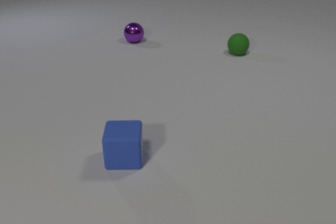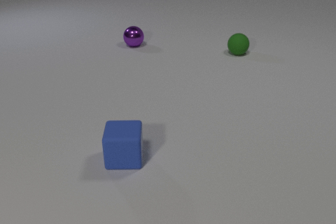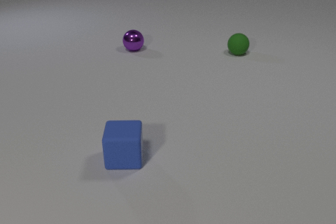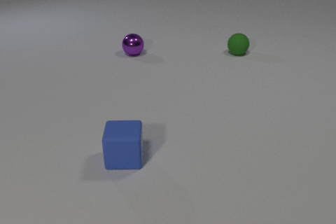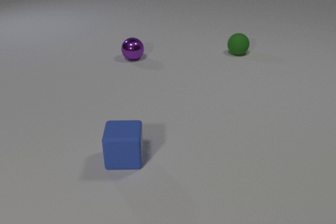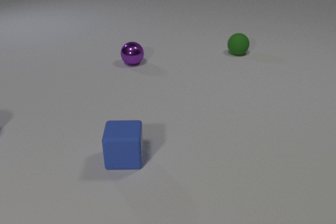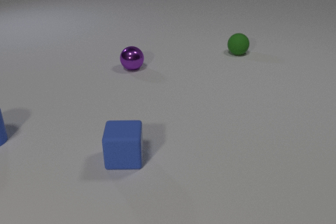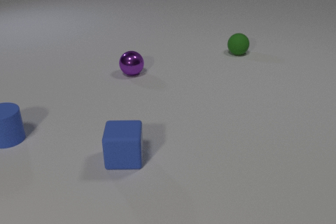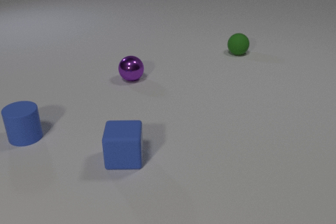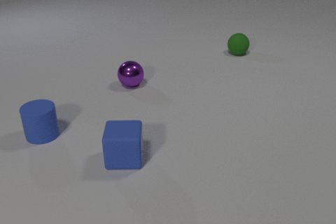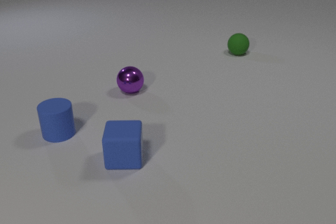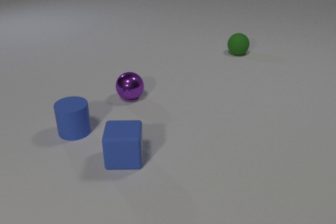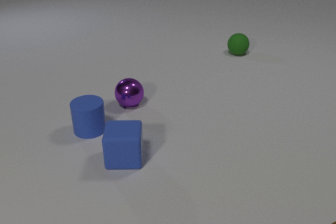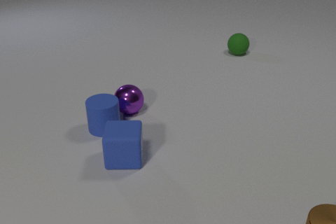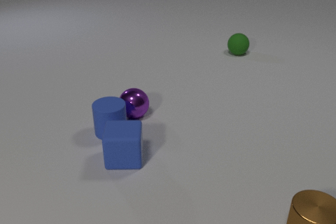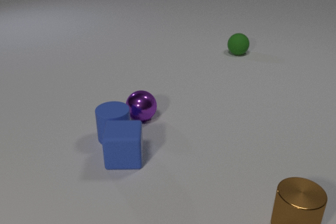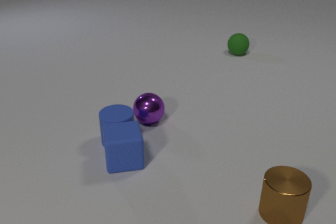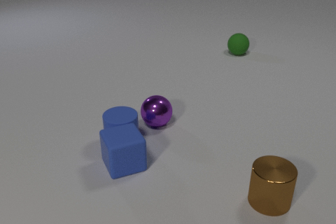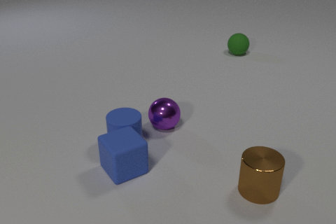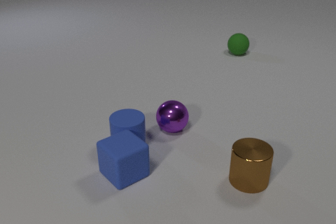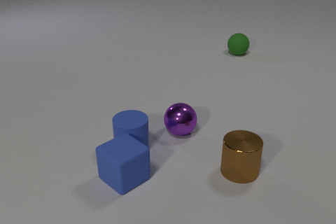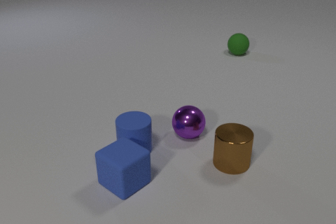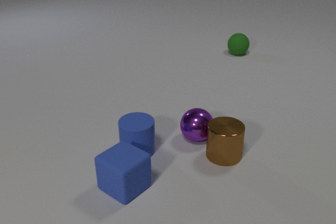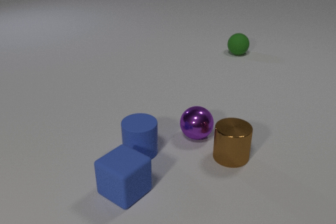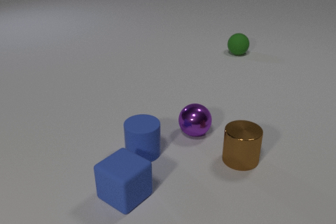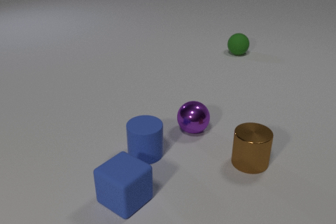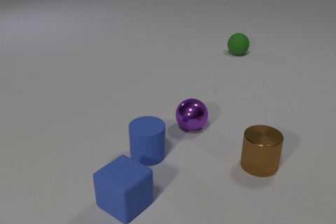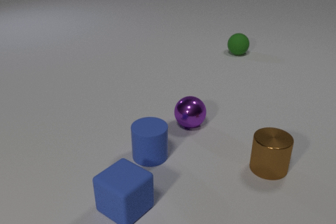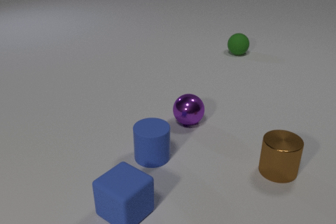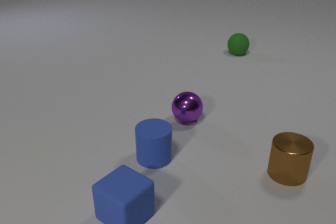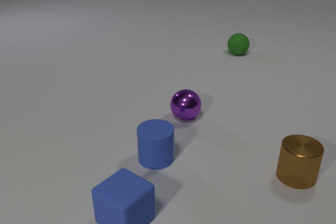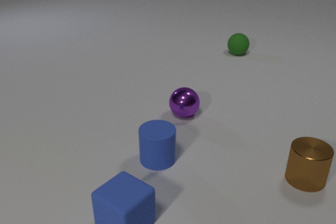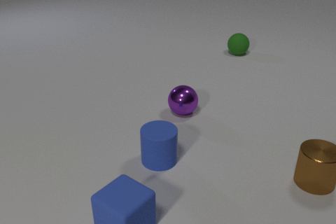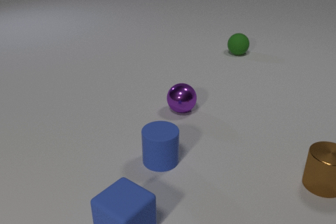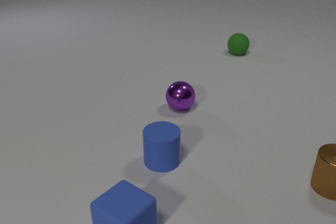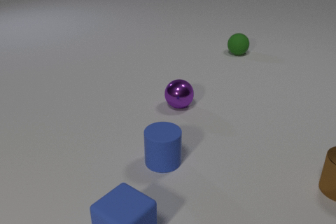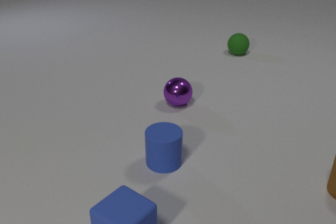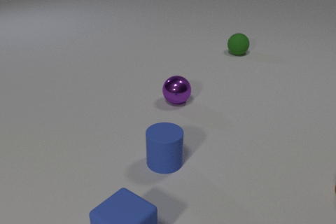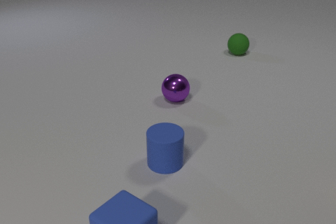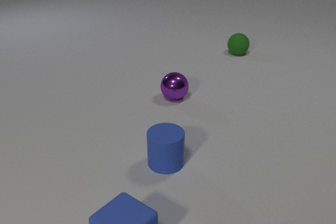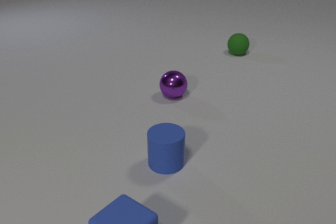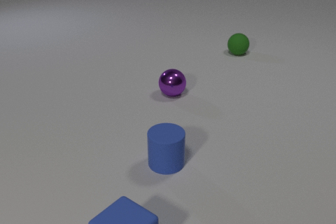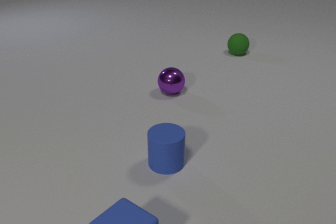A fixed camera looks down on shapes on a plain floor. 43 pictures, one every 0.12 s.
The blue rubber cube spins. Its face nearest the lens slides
to the right.
The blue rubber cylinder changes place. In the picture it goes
to the right.
0.00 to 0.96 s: The blue rubber cylinder comes in at the left edge, slides to the right. The purple metal sphere rolls toward the camera.
0.96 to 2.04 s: The blue rubber cylinder slides to the right. The purple metal sphere rolls toward the camera. The brown metal cylinder comes in at the bottom edge, slides to the left and away from the camera. The blue rubber cube slides toward the camera, spins counterclockwise seen from above by about 30 degrees, its near face sliding to the right. The blue rubber cylinder and the purple metal sphere collide. The blue rubber cylinder and the blue rubber cube collide.
2.04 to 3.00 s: The blue rubber cylinder slides to the right and toward the camera. The purple metal sphere rolls to the right. The brown metal cylinder slides away from the camera. The blue rubber cube slides toward the camera, spins so that its near face slides to the right, counterclockwise seen from above. The purple metal sphere and the brown metal cylinder collide.
3.00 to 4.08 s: The blue rubber cylinder slides to the right and toward the camera. The purple metal sphere rolls away from the camera. The brown metal cylinder slides to the right. The blue rubber cube slides toward the camera.
4.08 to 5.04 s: The purple metal sphere rolls away from the camera. The brown metal cylinder slides to the right, leaves at the right edge. The blue rubber cube slides toward the camera.
How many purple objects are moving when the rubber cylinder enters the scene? 1.
Are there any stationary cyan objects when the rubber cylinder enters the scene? no.
How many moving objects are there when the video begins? 1.
